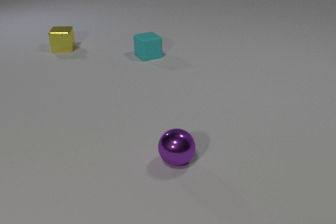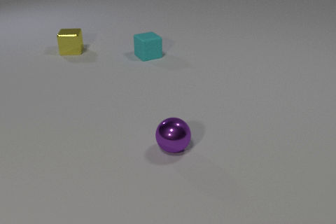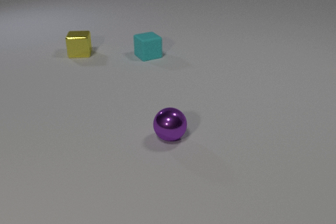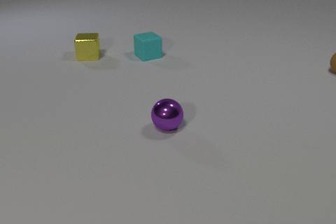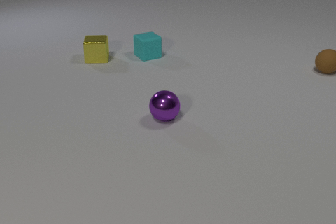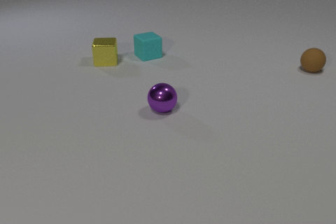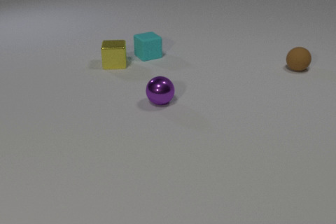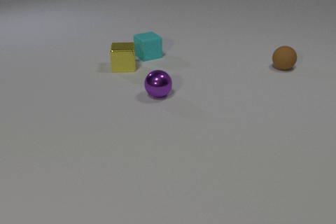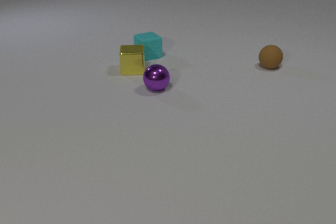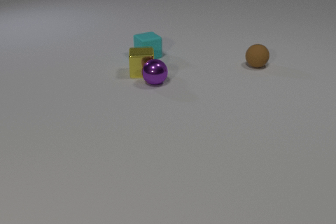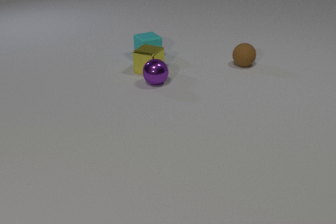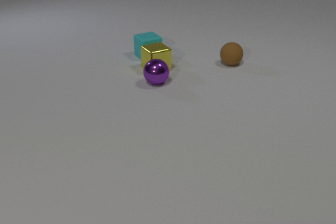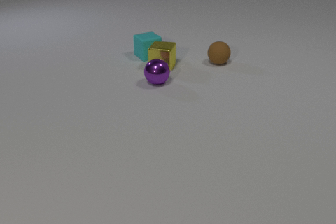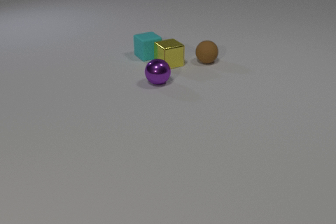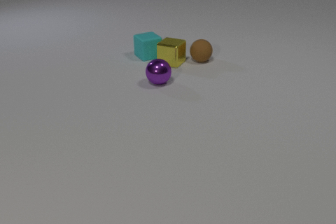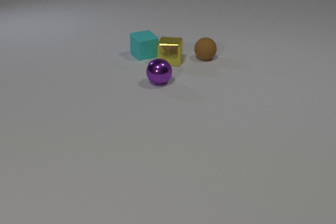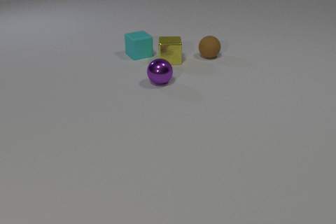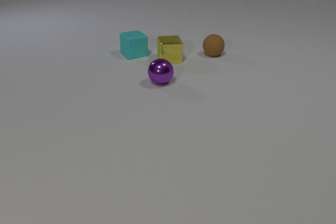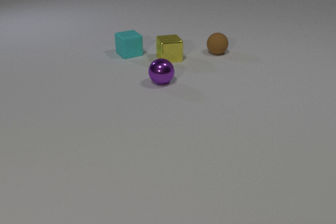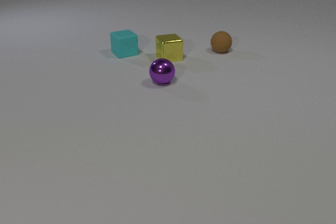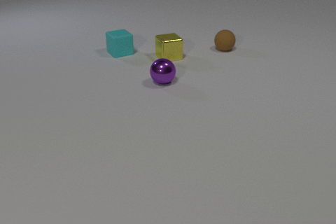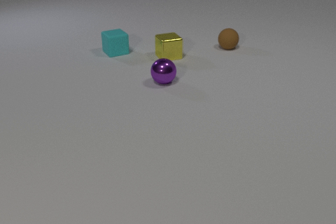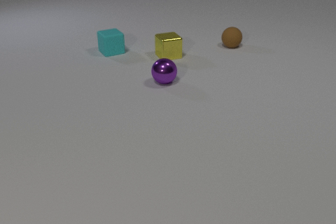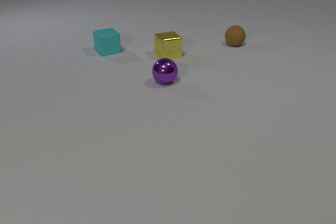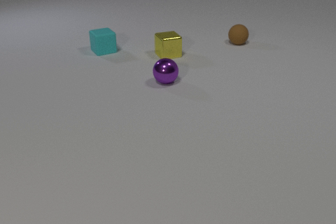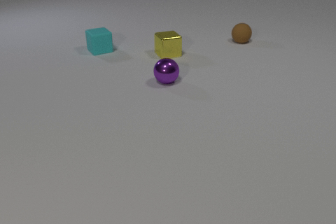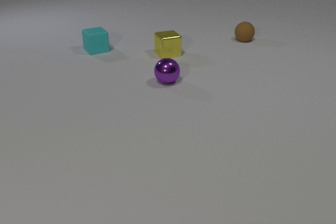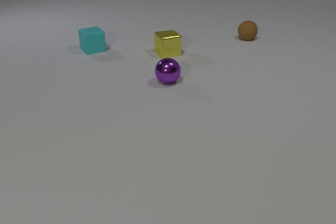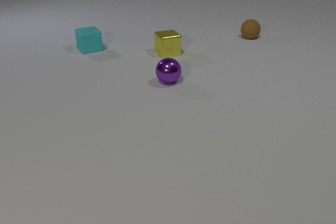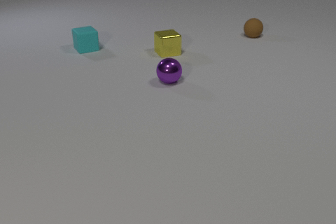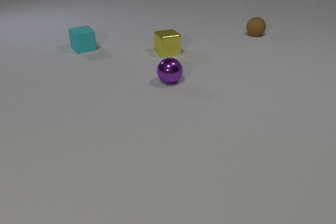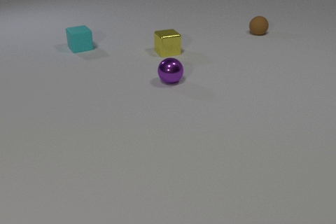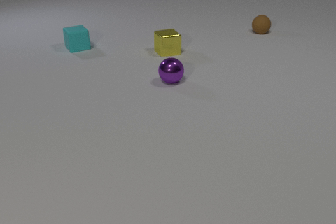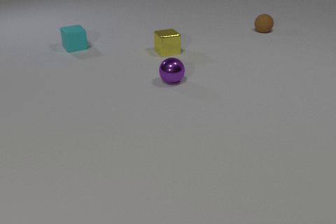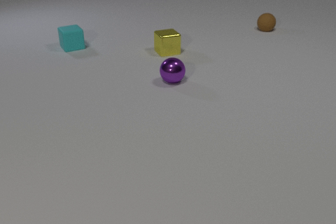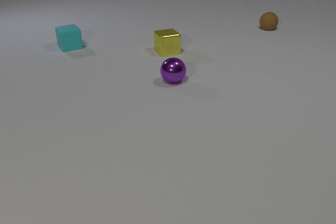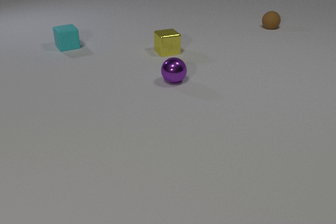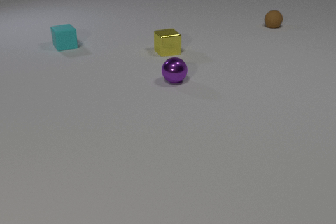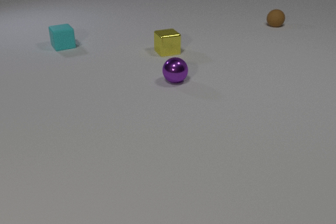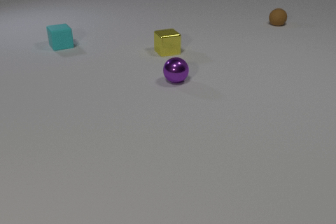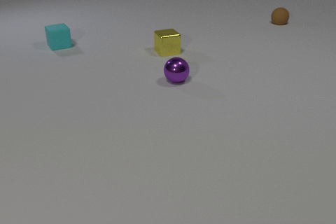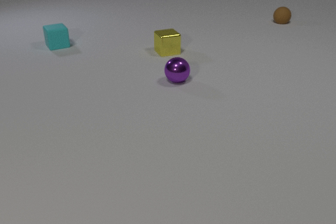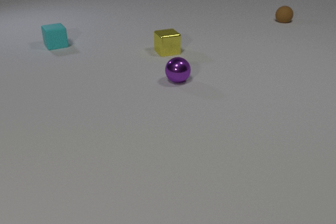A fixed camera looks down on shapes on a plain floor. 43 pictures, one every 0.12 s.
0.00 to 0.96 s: The yellow metal cube slides toward the camera and to the right. The purple metal sphere rolls away from the camera. The brown rubber sphere comes in at the right edge, rolls to the left.
0.96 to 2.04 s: The yellow metal cube slides to the right and away from the camera. The purple metal sphere rolls away from the camera. The brown rubber sphere rolls to the left. The cyan rubber cube slides to the left. The yellow metal cube and the purple metal sphere collide. The yellow metal cube and the brown rubber sphere collide. The yellow metal cube and the cyan rubber cube collide.
2.04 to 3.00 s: The yellow metal cube slides away from the camera. The purple metal sphere rolls to the right. The brown rubber sphere rolls away from the camera and to the right. The cyan rubber cube slides to the left and away from the camera.
3.00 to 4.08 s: The yellow metal cube slides away from the camera. The purple metal sphere rolls to the right. The brown rubber sphere rolls away from the camera and to the right. The cyan rubber cube slides to the left and away from the camera.
4.08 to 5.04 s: The purple metal sphere rolls to the right. The brown rubber sphere rolls away from the camera and to the right. The cyan rubber cube slides to the left and away from the camera.
How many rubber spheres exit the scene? 0.
Are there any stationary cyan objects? no.
Are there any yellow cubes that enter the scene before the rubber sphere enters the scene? no.
